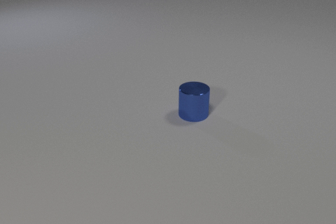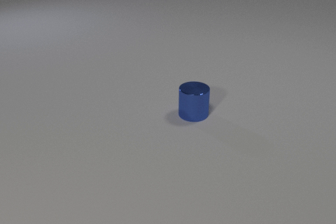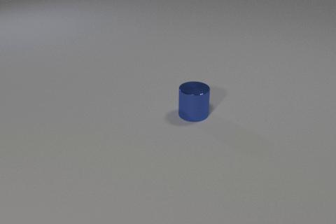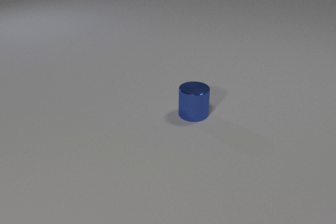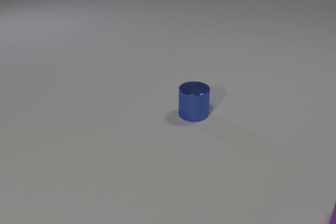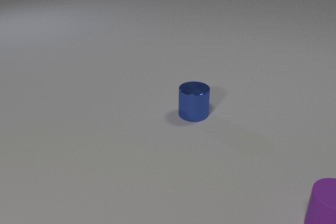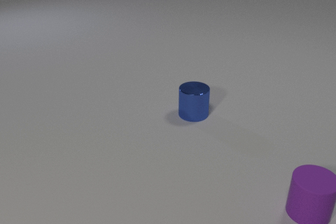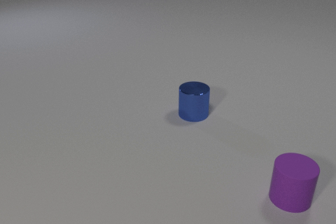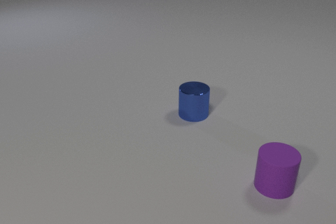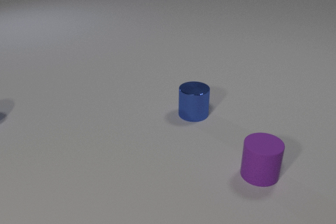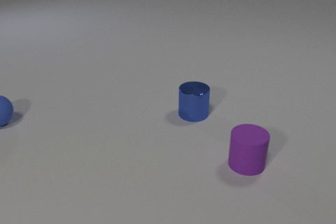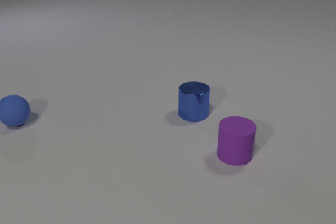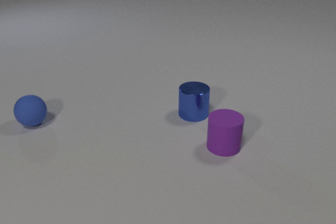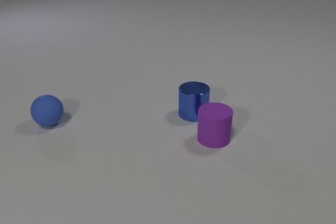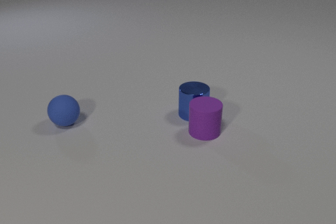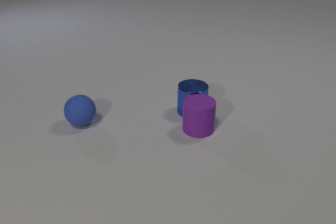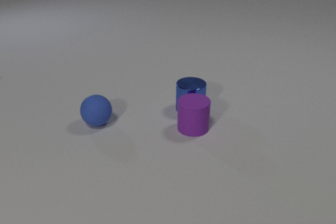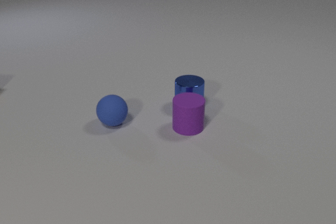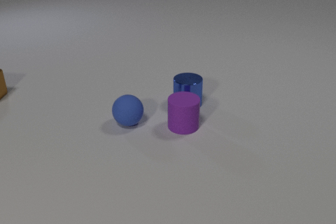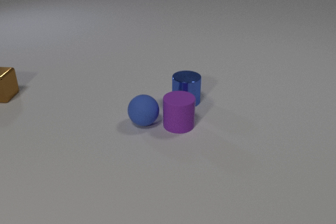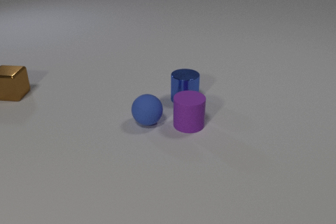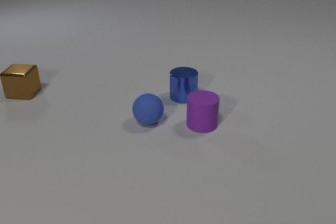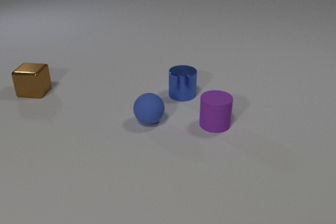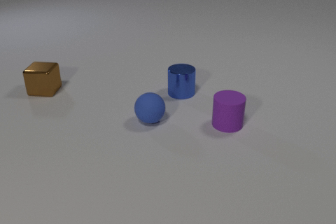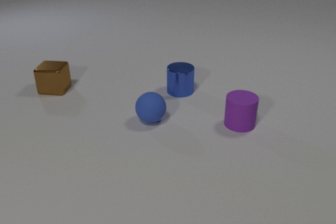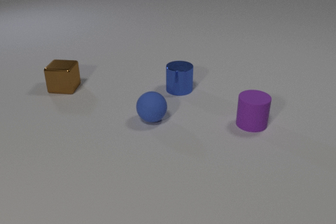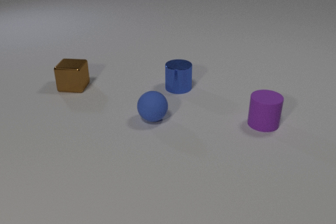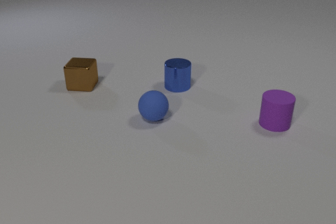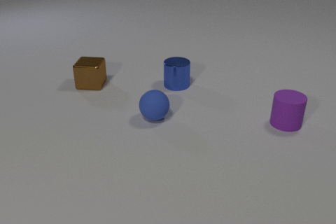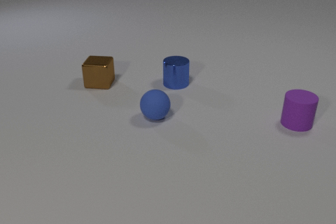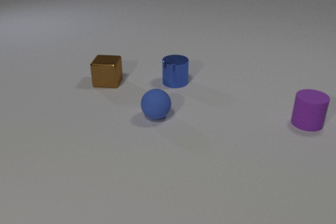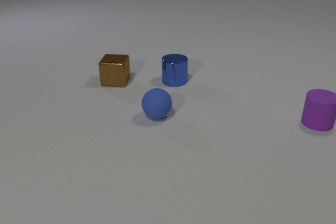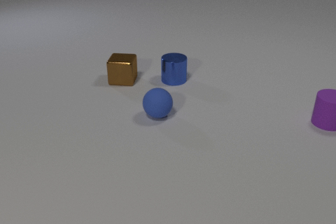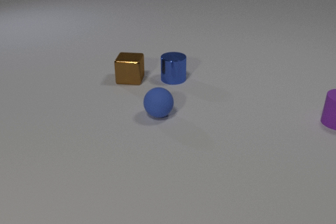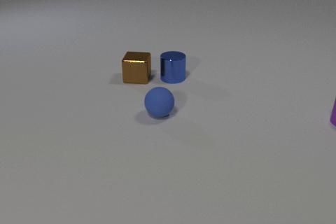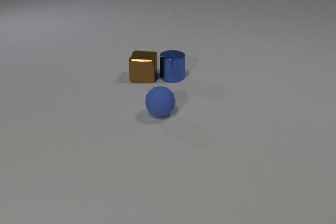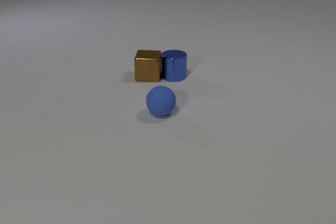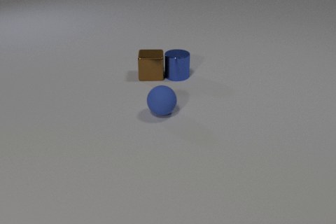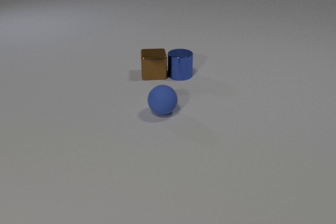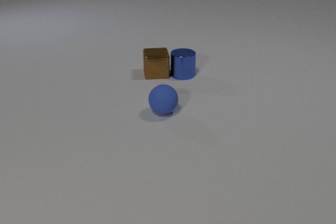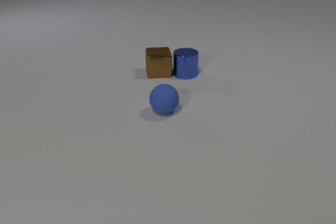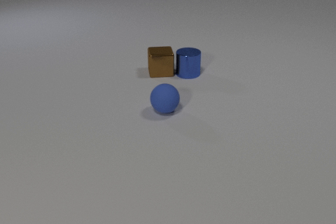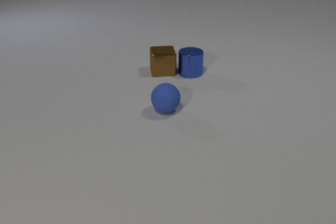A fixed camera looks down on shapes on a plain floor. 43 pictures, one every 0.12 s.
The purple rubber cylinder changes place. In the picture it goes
away from the camera.
The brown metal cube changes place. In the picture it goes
to the right.
0.00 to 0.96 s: The purple rubber cylinder comes in at the right edge, slides to the left and away from the camera.
0.96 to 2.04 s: The purple rubber cylinder slides to the left and away from the camera. The blue metal cylinder slides away from the camera. The blue rubber sphere comes in at the left edge, rolls to the right. The purple rubber cylinder and the blue metal cylinder collide.
2.04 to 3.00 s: The purple rubber cylinder slides to the right. The blue metal cylinder slides away from the camera. The blue rubber sphere rolls to the right. The brown metal cube comes in at the left edge, slides to the right. The purple rubber cylinder and the blue rubber sphere collide.
3.00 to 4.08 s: The purple rubber cylinder slides to the right. The blue metal cylinder slides away from the camera. The blue rubber sphere rolls away from the camera and to the right. The brown metal cube slides to the right.
4.08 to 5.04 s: The purple rubber cylinder leaves at the right edge. The blue metal cylinder slides to the right and away from the camera. The blue rubber sphere rolls away from the camera and to the right. The brown metal cube slides to the right and away from the camera. The blue metal cylinder and the brown metal cube collide.
What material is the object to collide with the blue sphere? rubber.
What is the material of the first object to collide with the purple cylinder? metal.
How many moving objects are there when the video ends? 3.
